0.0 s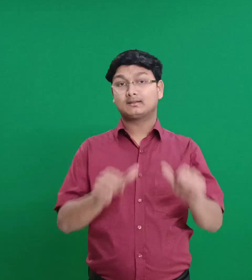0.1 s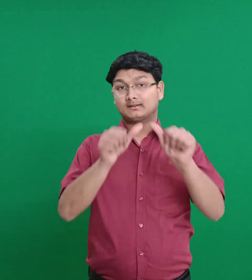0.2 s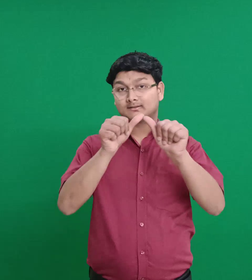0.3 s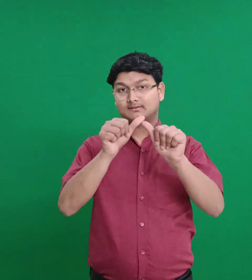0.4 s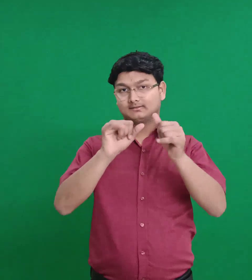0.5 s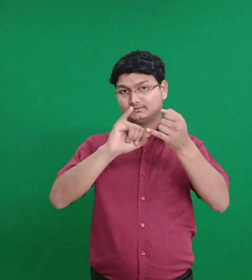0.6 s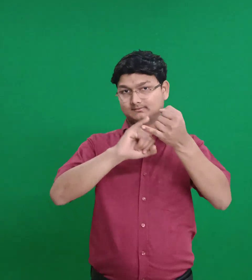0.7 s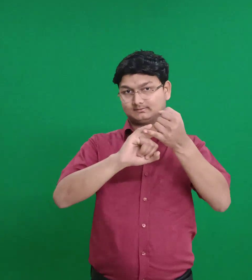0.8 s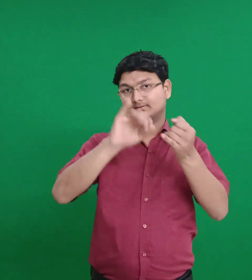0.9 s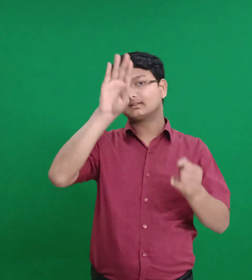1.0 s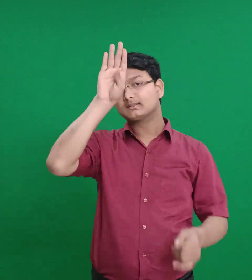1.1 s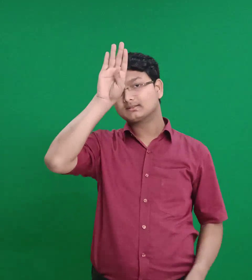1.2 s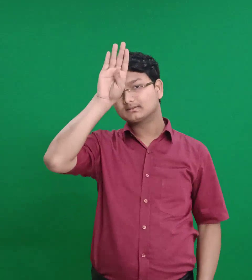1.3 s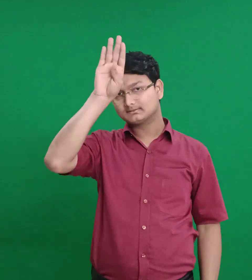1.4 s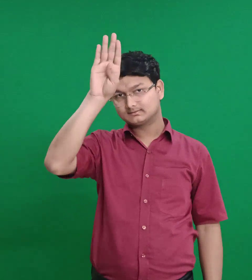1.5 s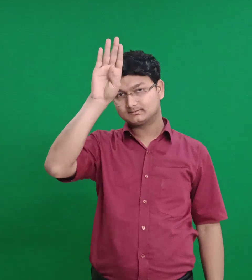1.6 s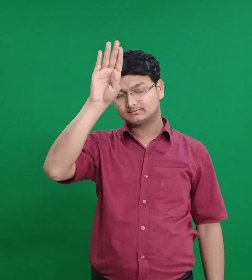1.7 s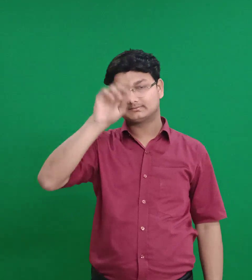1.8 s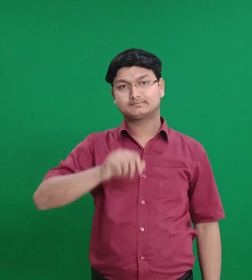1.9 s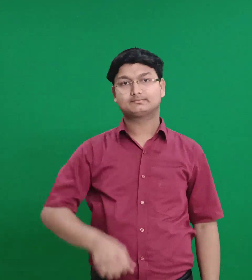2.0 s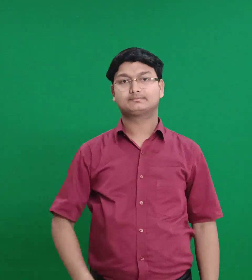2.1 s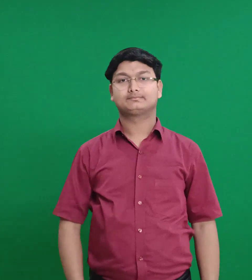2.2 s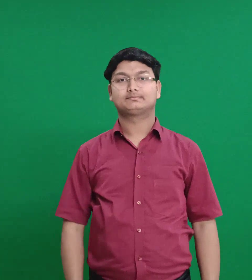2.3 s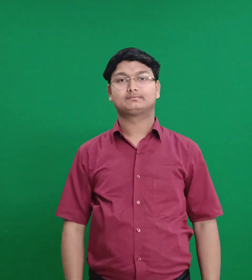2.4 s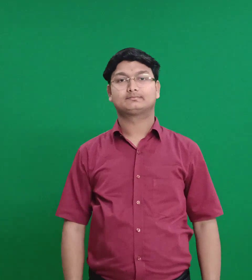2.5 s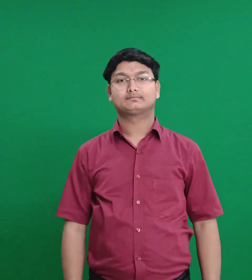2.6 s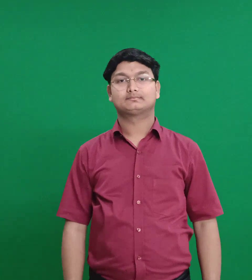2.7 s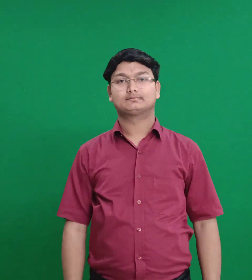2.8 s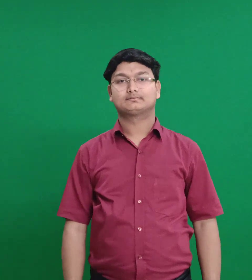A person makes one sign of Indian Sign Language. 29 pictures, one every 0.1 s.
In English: king aretas
